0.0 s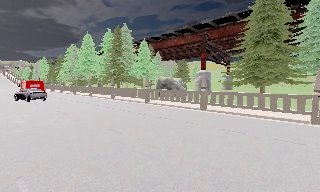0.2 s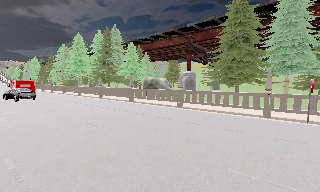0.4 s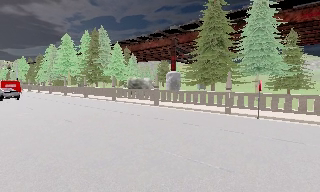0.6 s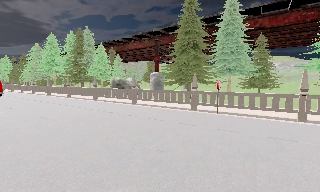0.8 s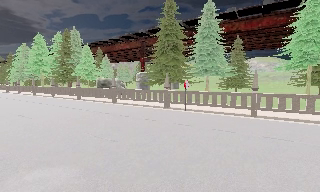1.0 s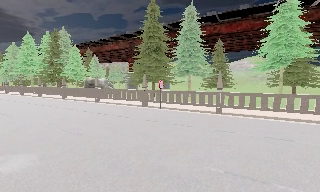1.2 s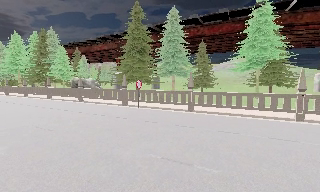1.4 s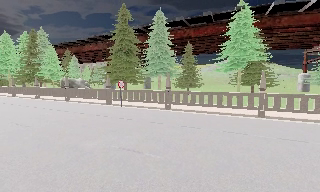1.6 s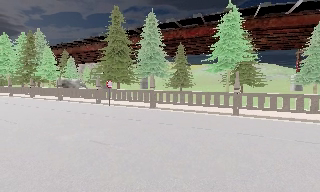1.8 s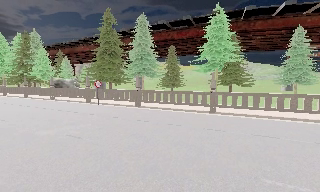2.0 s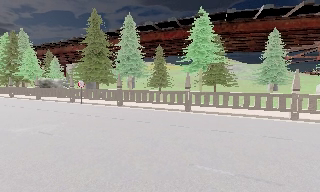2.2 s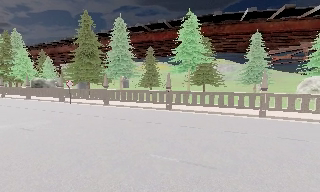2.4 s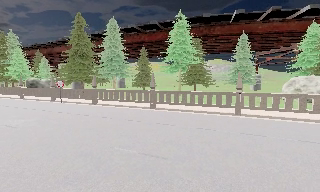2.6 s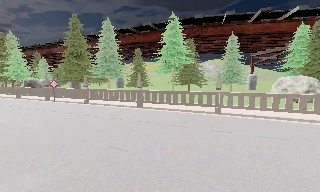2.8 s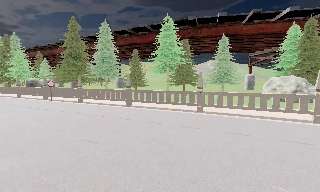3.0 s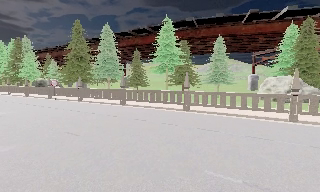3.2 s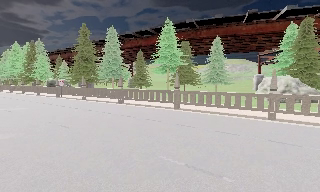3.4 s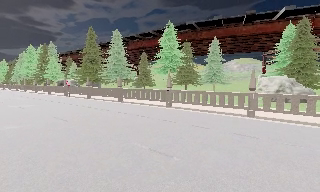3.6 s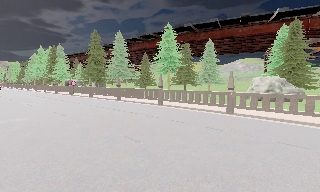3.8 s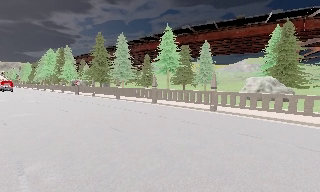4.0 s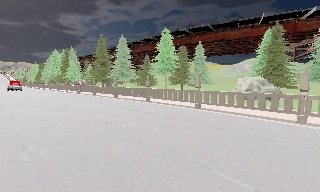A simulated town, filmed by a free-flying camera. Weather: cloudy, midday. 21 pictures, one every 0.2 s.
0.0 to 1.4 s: The camera swings to its right by about 15 degrees, and the scene slides to the left. It travels to its right and backward, about 12 m, so close, fixed things drift to the left.
1.4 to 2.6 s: The camera travels to its right and backward, about 8 m, so close, fixed things drift to the left.
2.6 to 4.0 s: The camera pans to its left, which is counterclockwise from overhead, by about 20 degrees. It travels to its right and backward, about 12 m, so close, fixed things drift to the left.
The film runs backward here.
